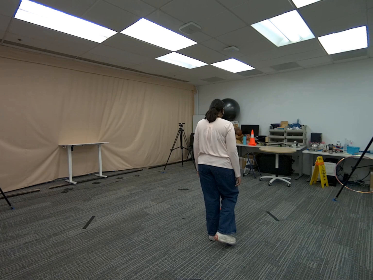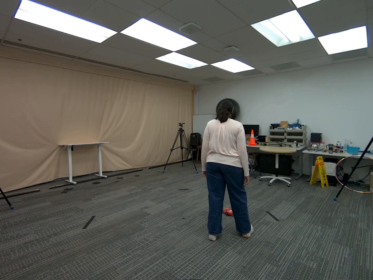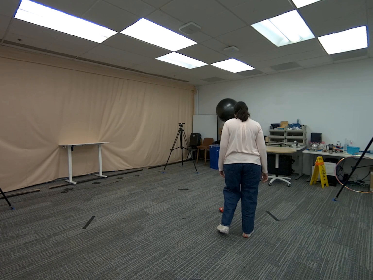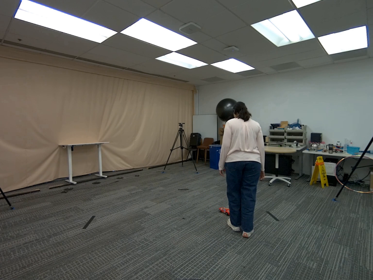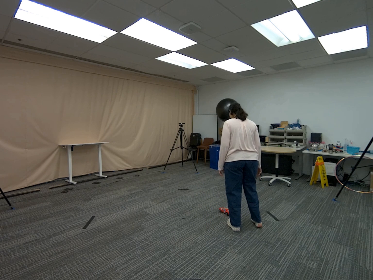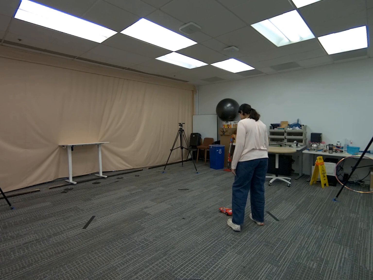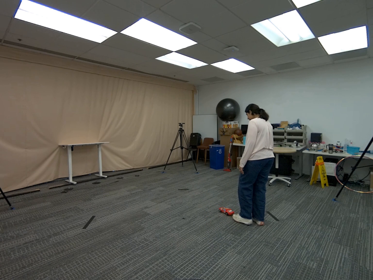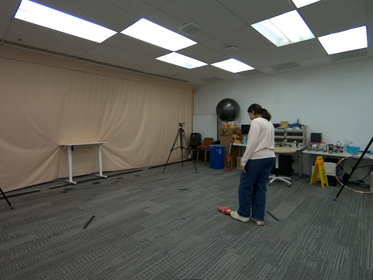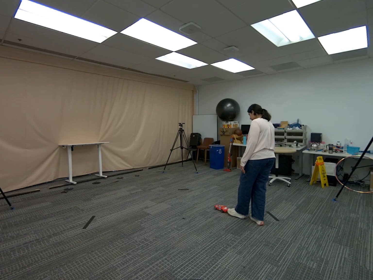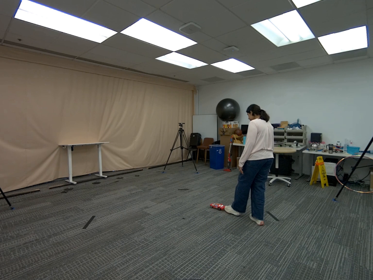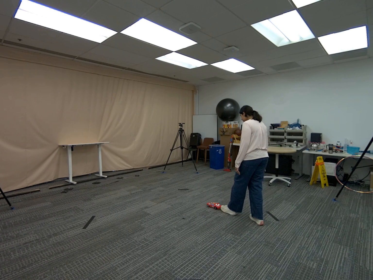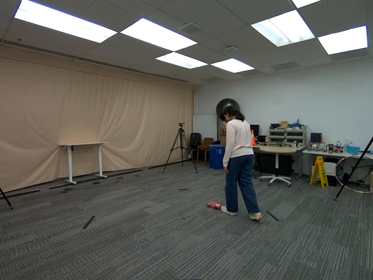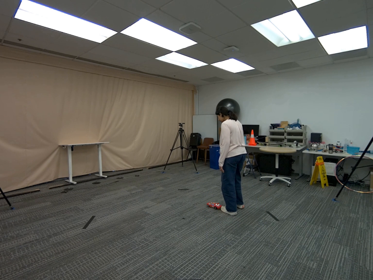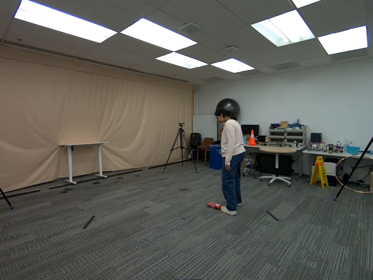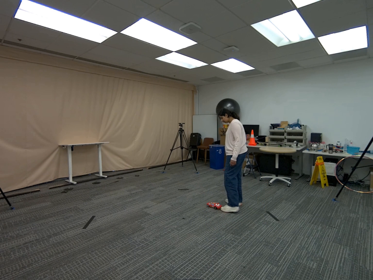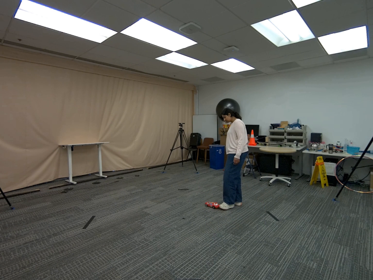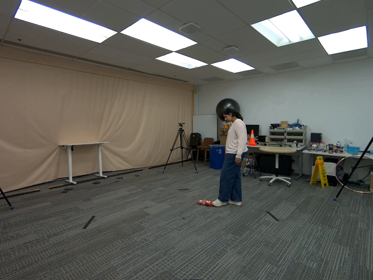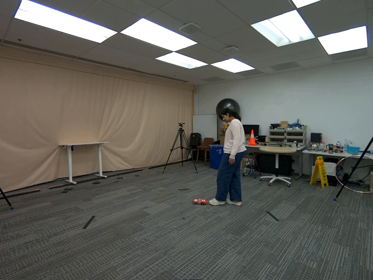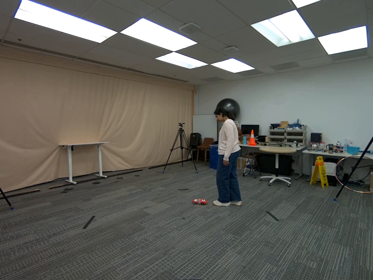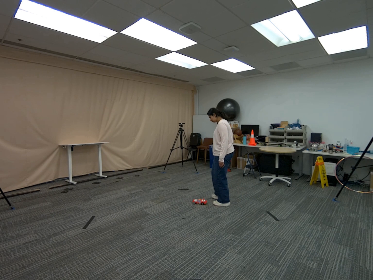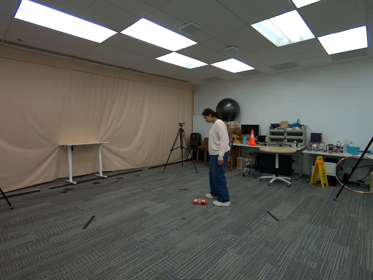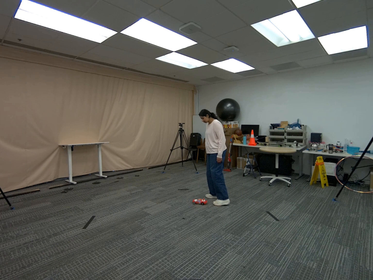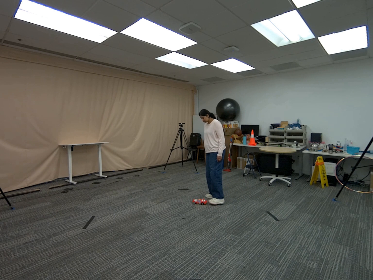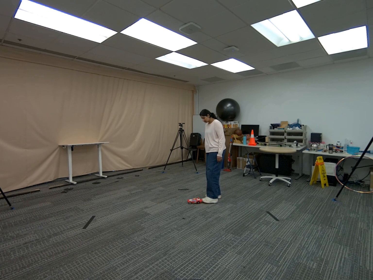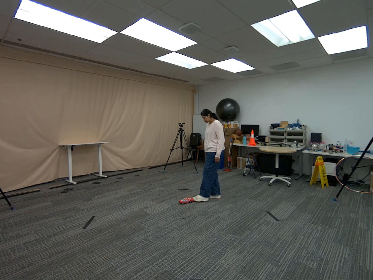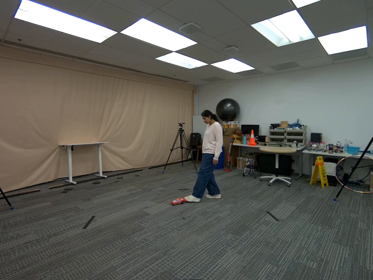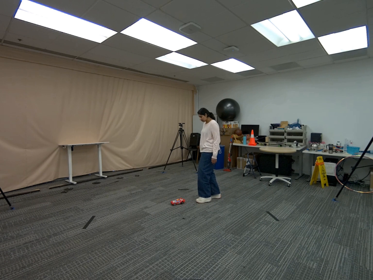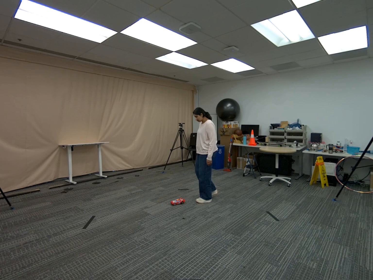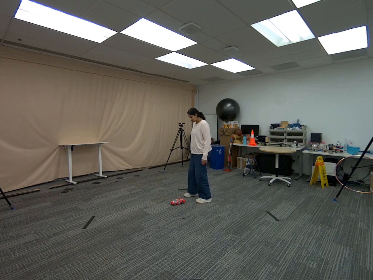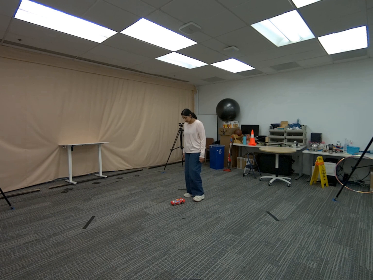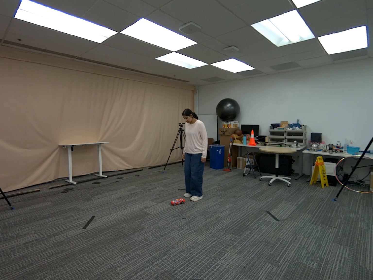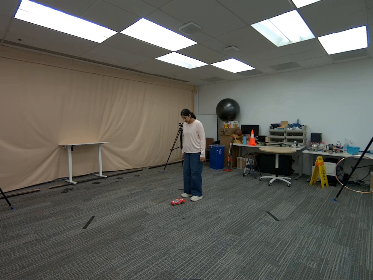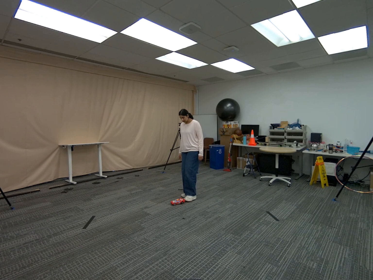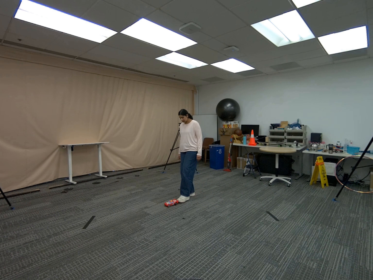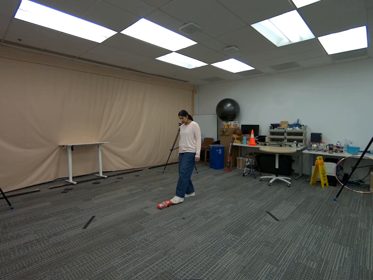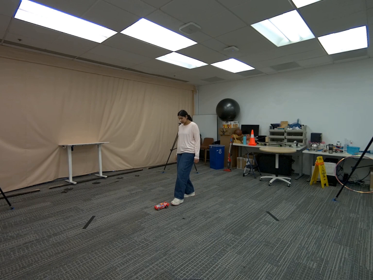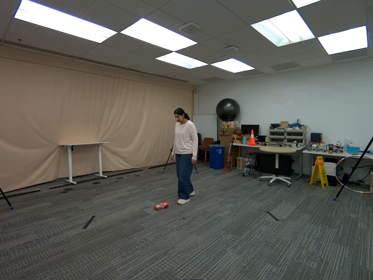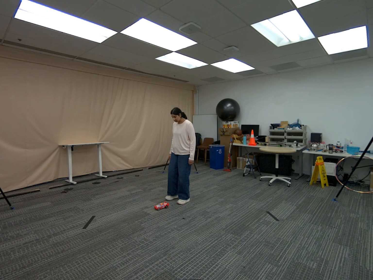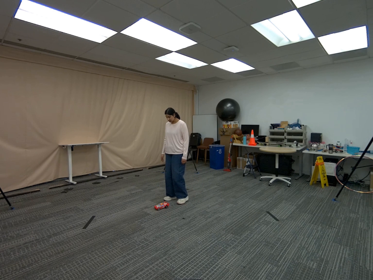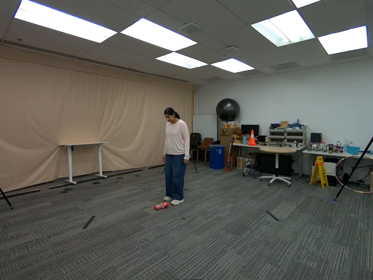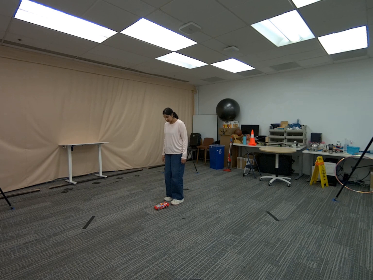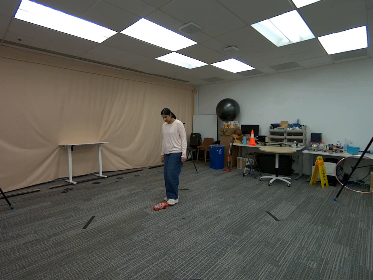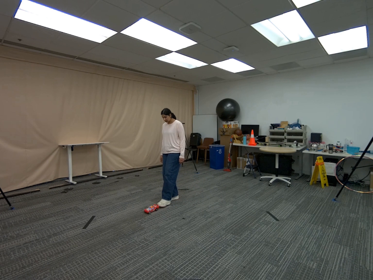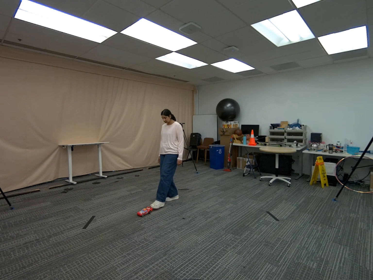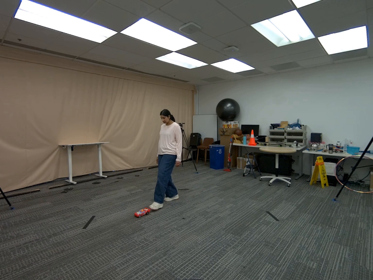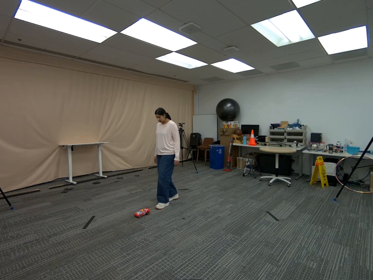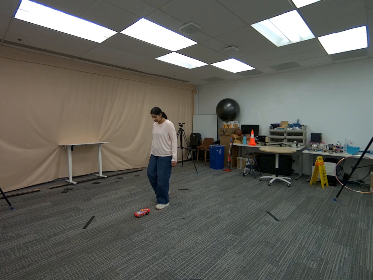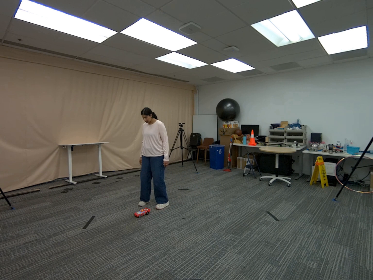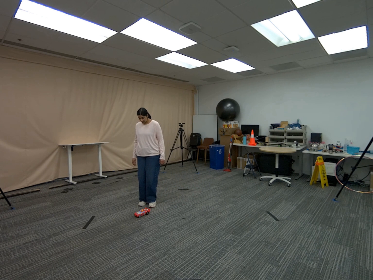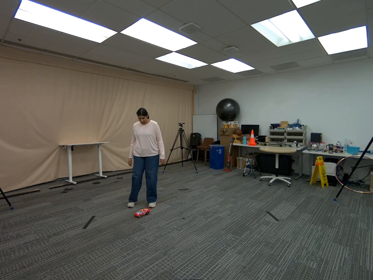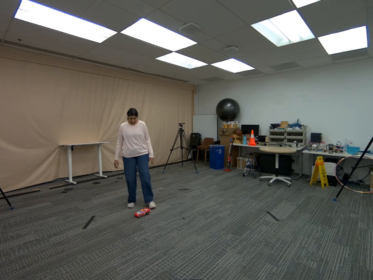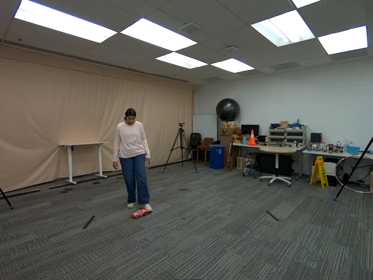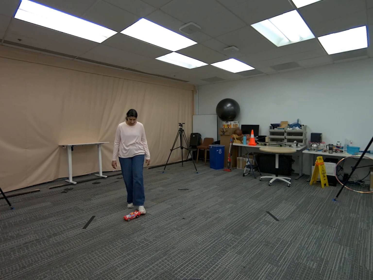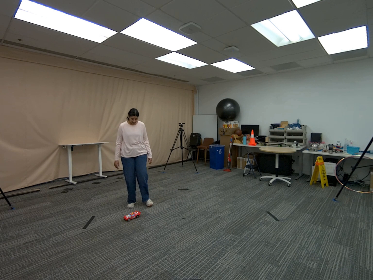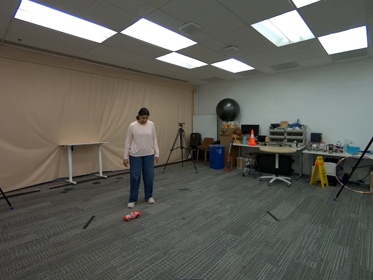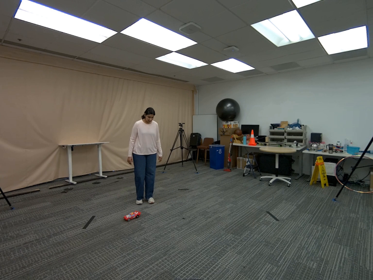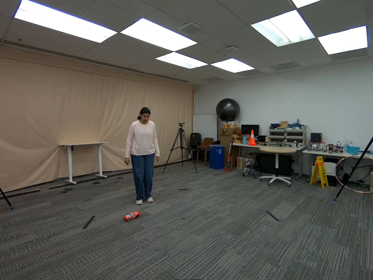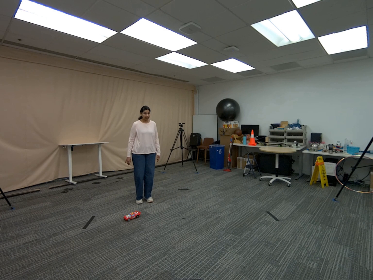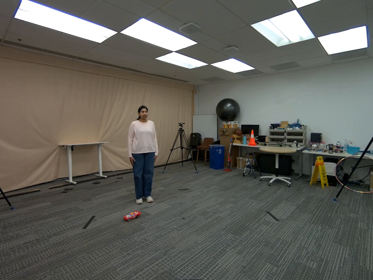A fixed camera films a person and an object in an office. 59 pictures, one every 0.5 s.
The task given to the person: Walk to the toy car on the ground, use your left foot to push the toy car around the bounding area.
